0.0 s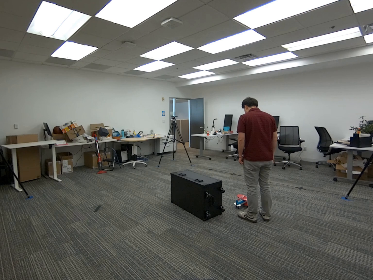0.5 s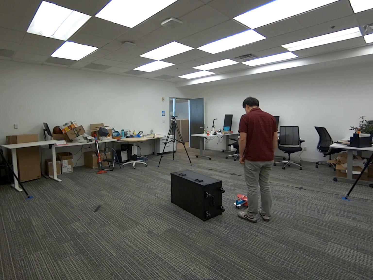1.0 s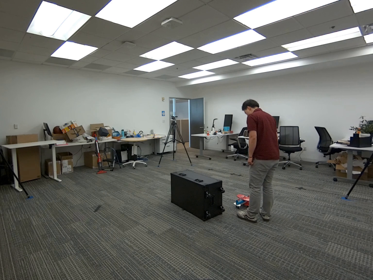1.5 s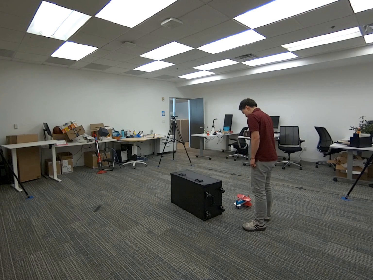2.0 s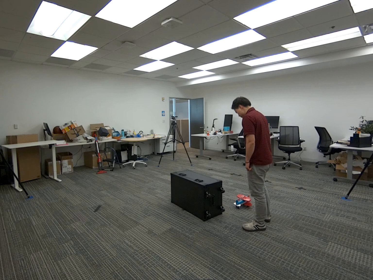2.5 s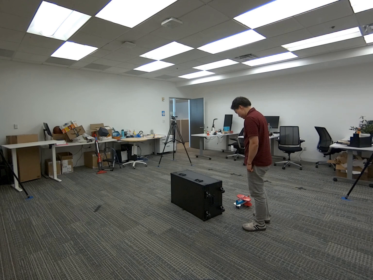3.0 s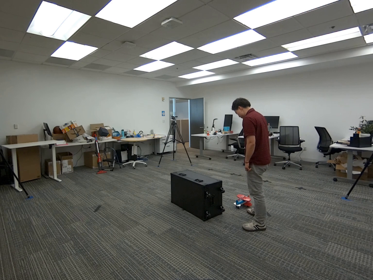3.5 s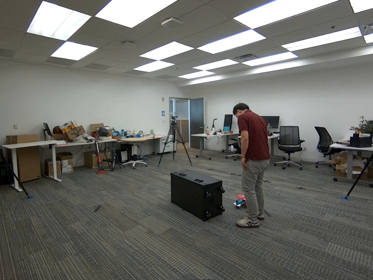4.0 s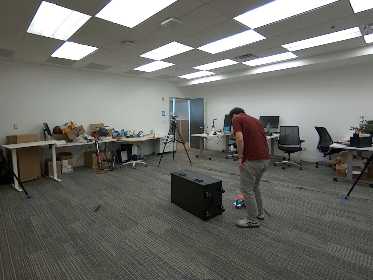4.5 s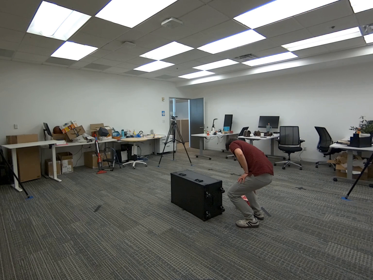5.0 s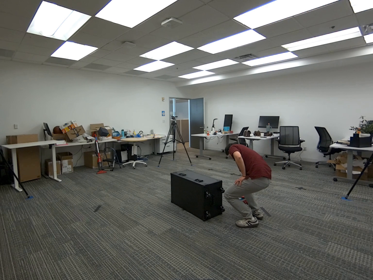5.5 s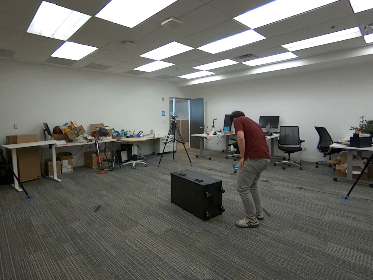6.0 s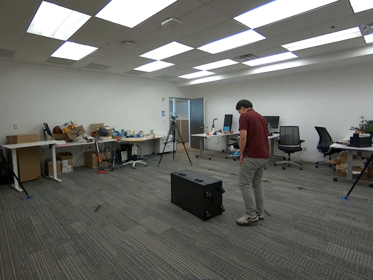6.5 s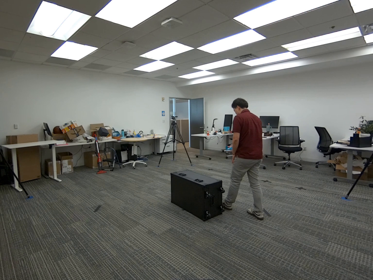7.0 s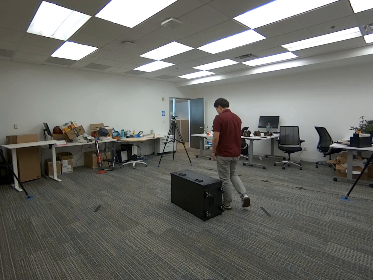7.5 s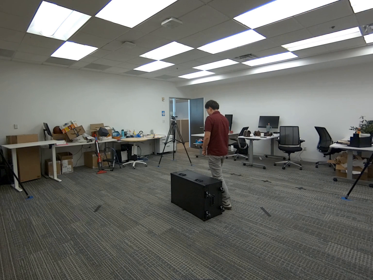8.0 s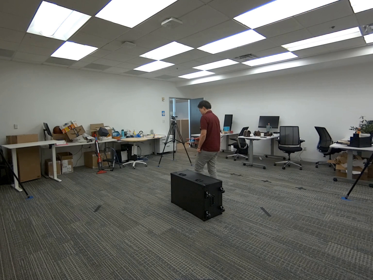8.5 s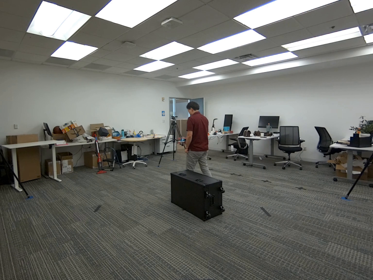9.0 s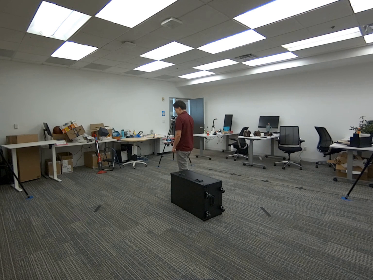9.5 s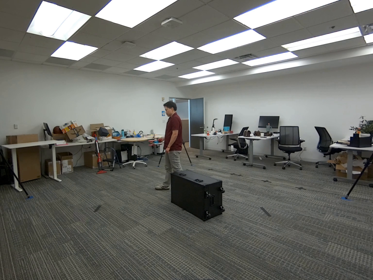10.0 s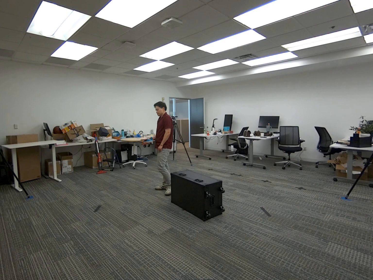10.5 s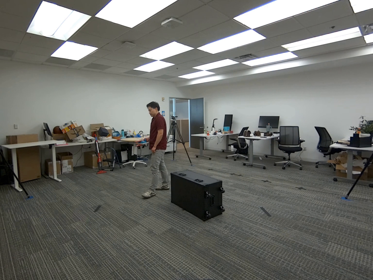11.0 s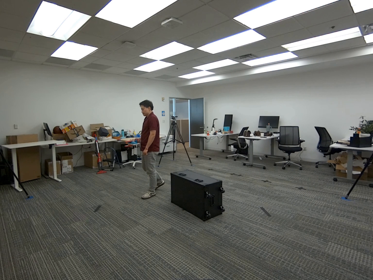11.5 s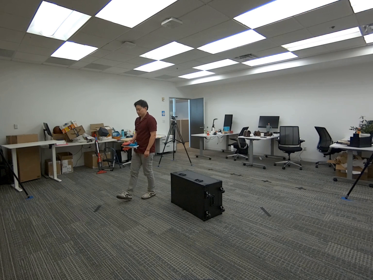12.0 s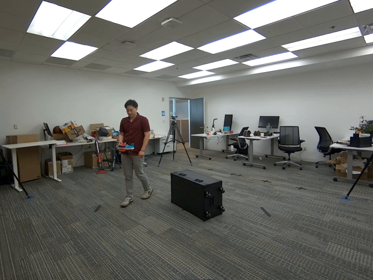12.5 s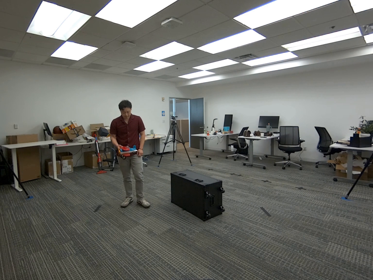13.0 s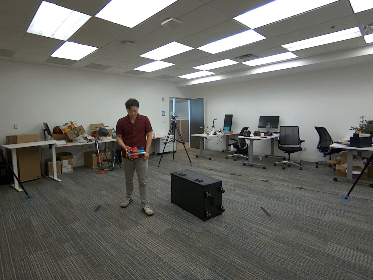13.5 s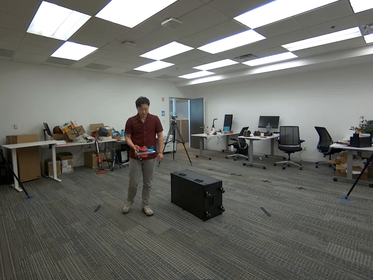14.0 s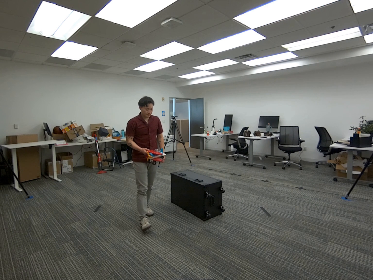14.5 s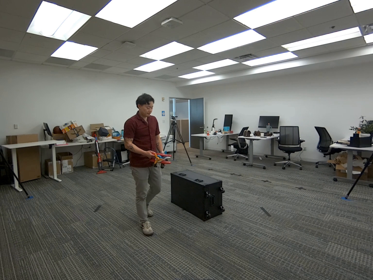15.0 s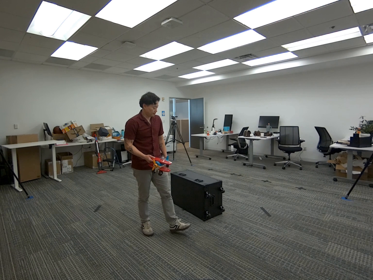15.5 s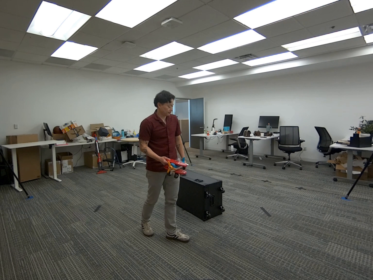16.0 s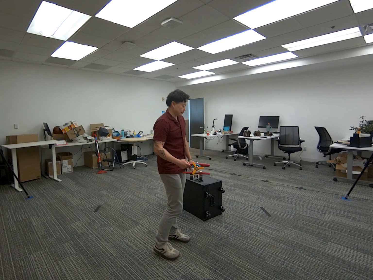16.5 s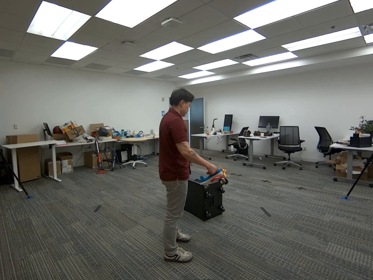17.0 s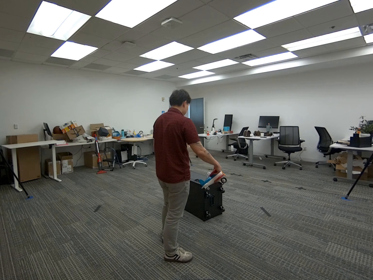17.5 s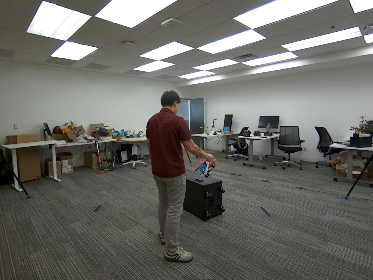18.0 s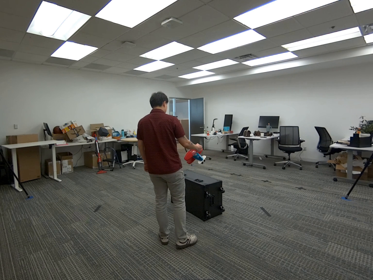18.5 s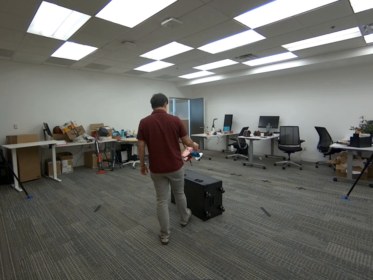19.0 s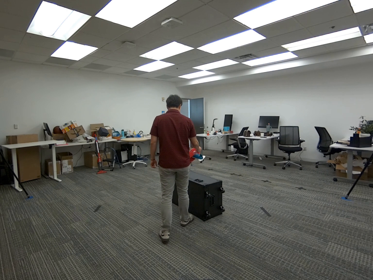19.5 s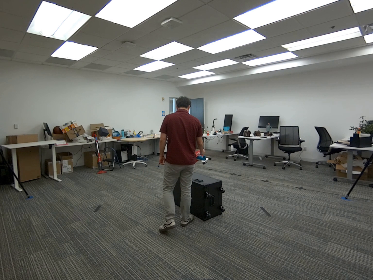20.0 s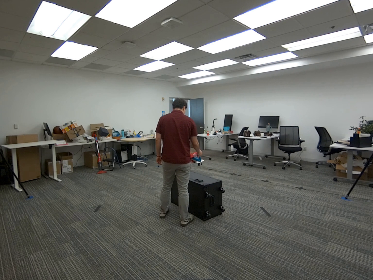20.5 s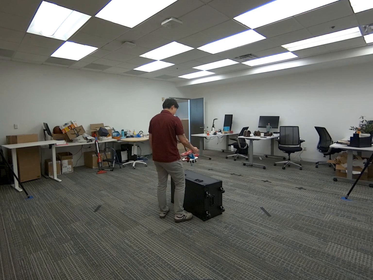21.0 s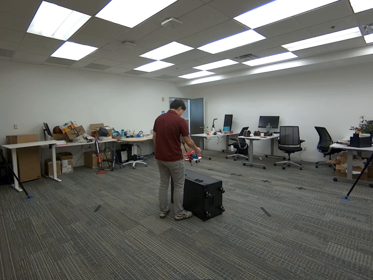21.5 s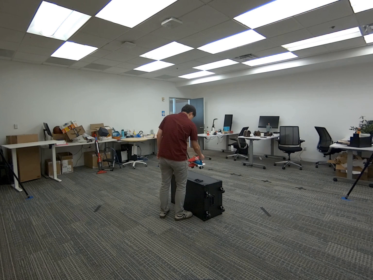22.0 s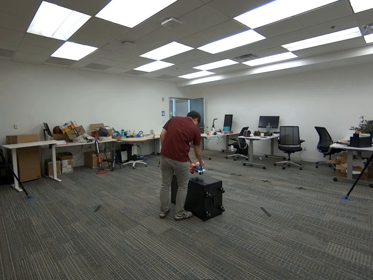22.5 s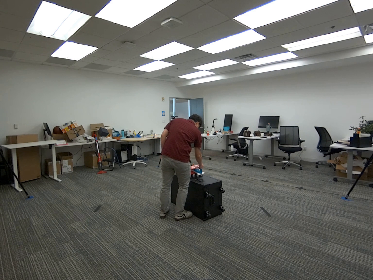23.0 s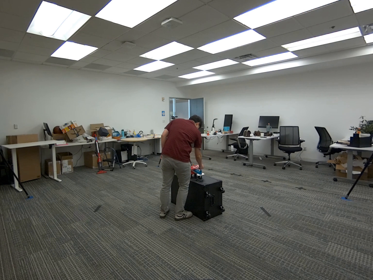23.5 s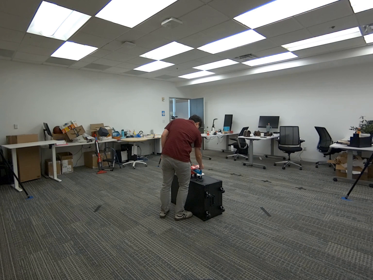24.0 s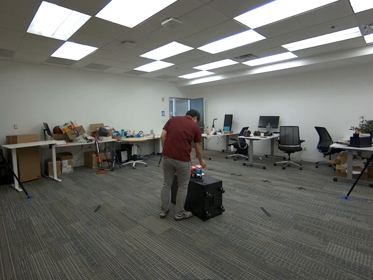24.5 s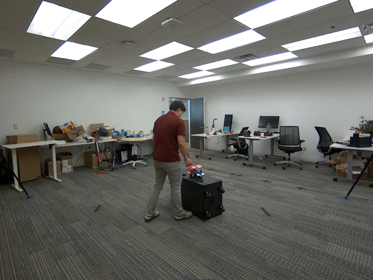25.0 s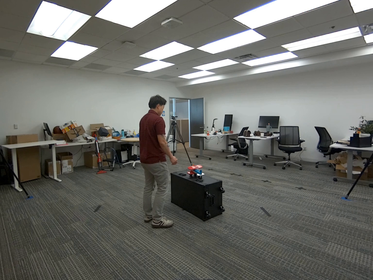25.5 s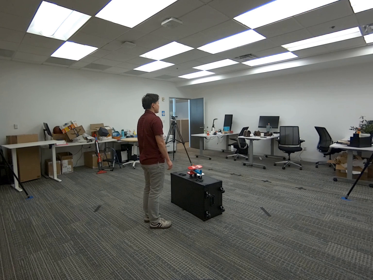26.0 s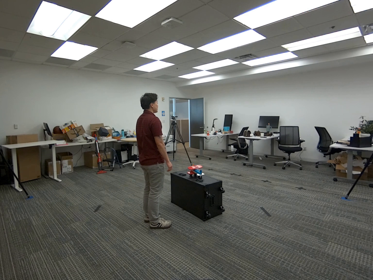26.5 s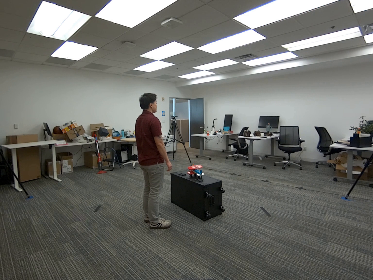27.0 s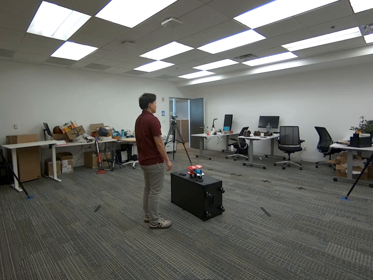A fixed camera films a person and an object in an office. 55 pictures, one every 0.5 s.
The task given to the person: Walk to the toy airplane on the ground, pick it up with your right hand, hold it in the air, walk to the g1 box, and place the airplane on the box.
